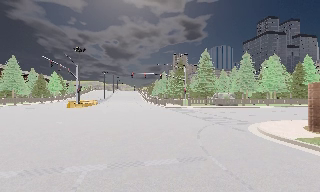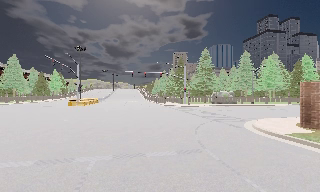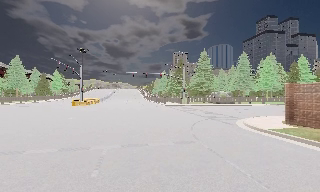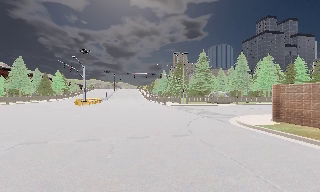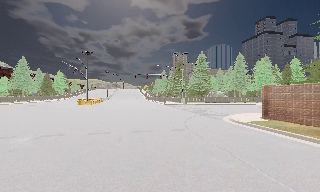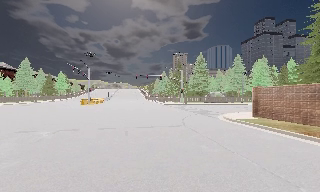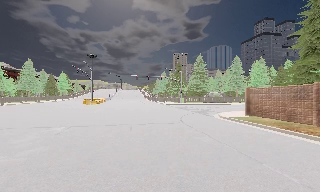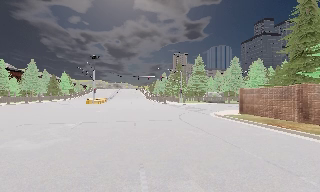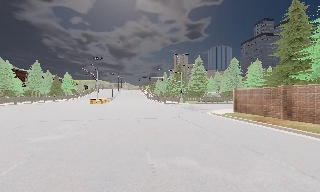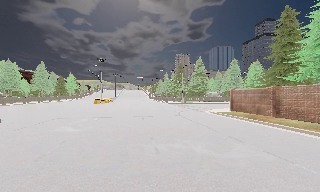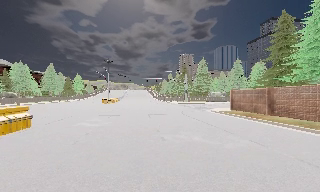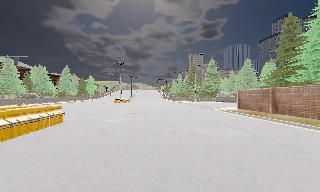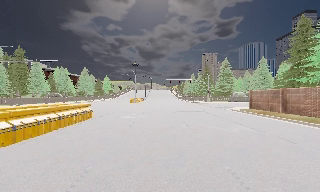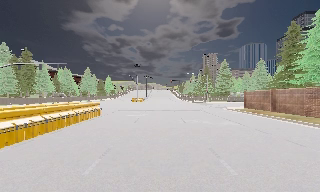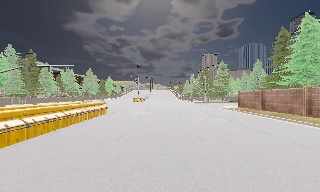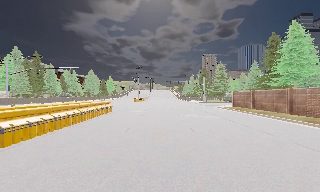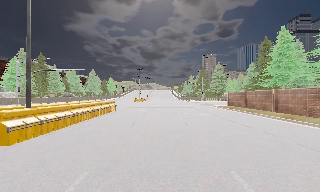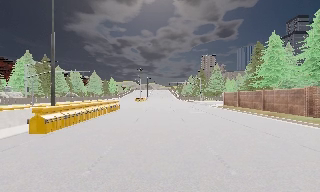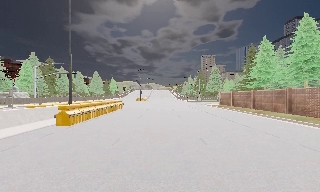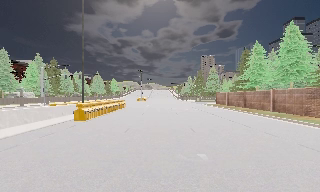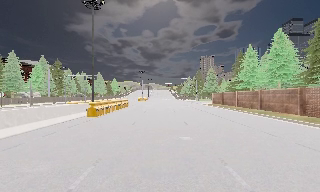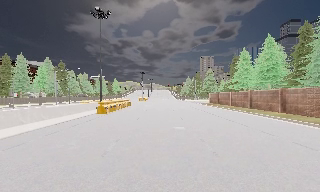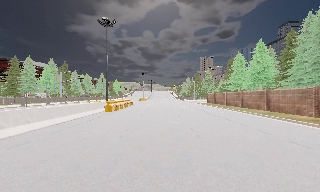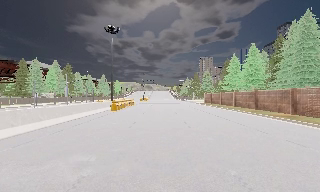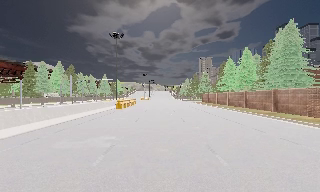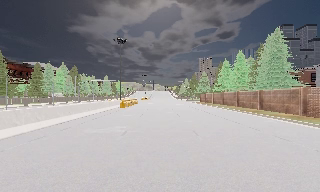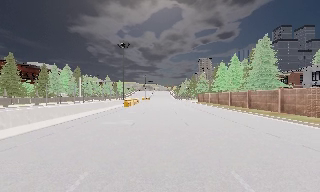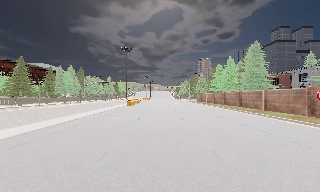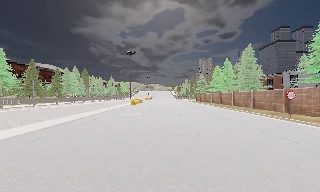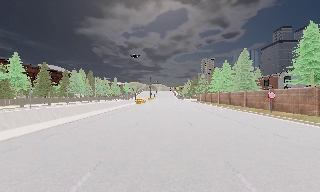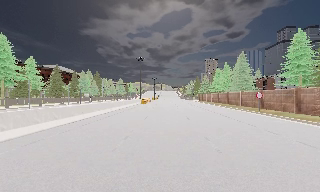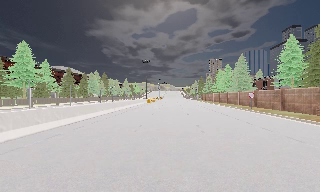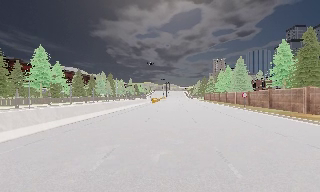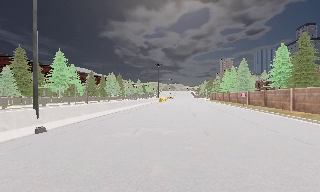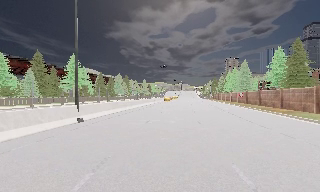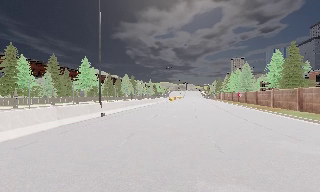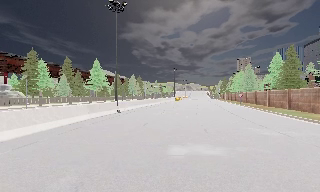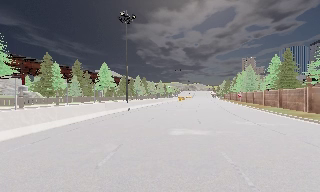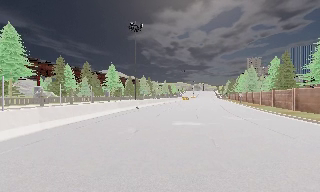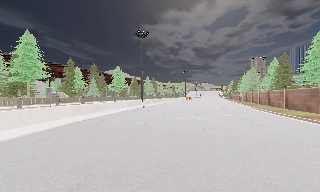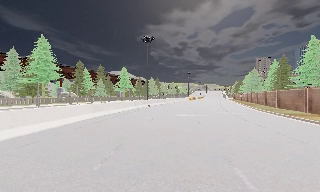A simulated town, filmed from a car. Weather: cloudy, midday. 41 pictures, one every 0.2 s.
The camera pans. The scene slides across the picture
to the right.
The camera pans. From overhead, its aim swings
counterclockwise.
0.0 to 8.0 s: The scene slides to the right, as the camera pans about 30 degrees to its left. It travels backward, about 80 m. It gains speed.
The film runs backward here.
